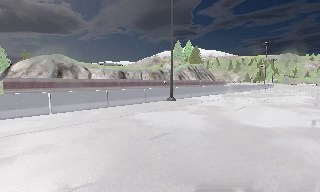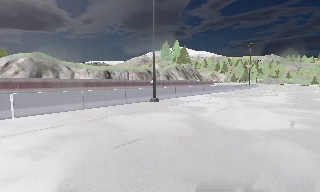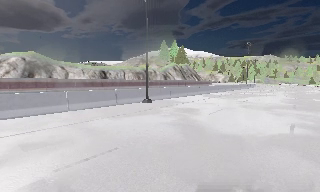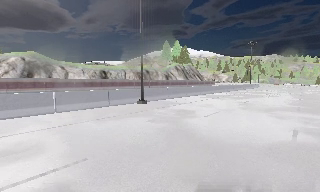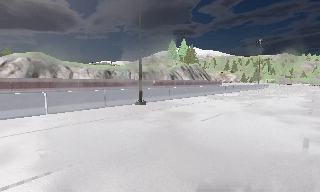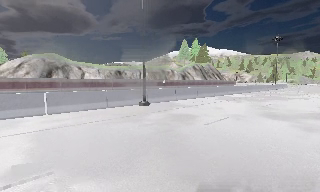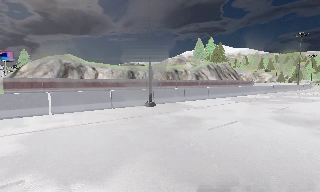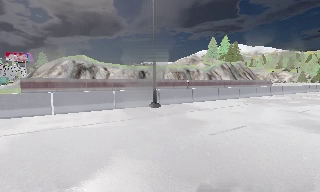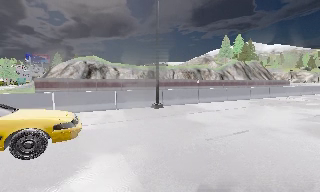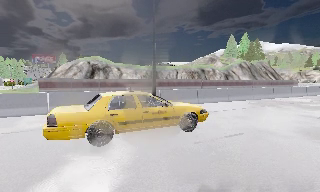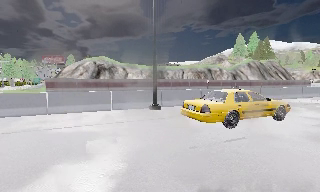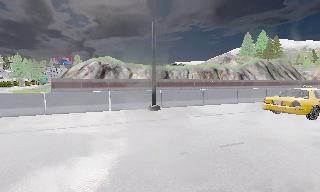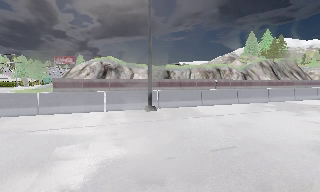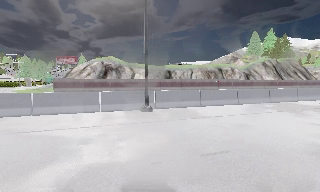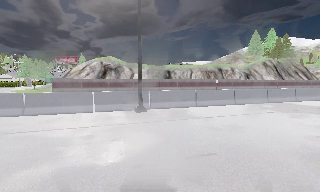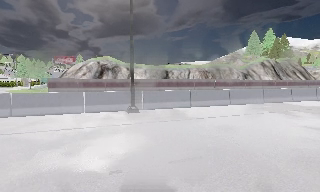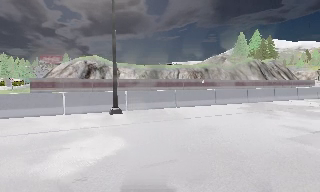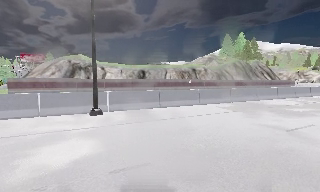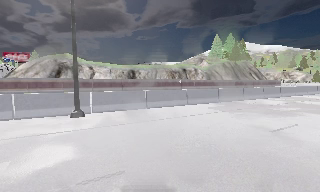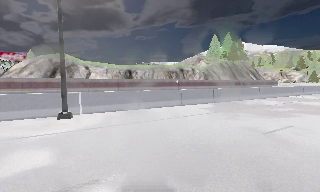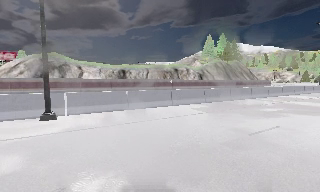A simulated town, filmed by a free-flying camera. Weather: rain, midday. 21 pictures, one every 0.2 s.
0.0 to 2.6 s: The camera pans to its left, which is counterclockwise from overhead, by about 25 degrees. It travels to its right and forward, about 9 m. It loses speed.
2.6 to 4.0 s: The scene slides to the left, as the camera pans about 10 degrees to its right. It travels to its right and forward, about 3 m, so close, fixed things drift to the left.
The film runs forward here.
